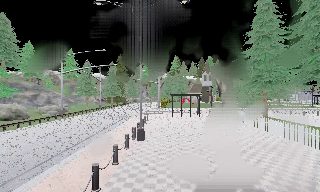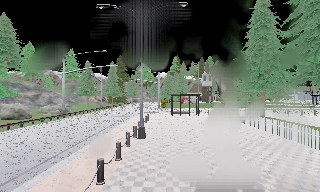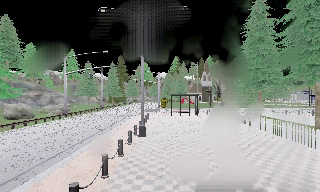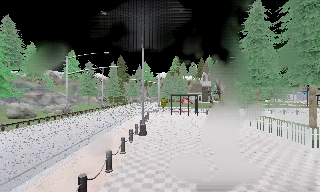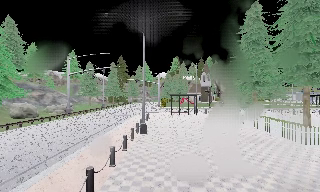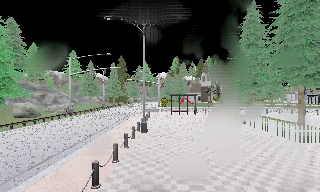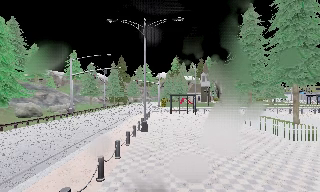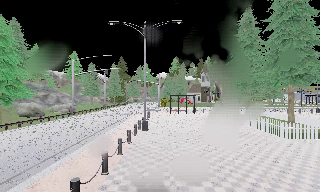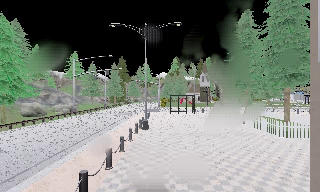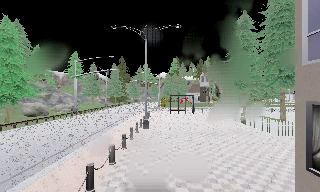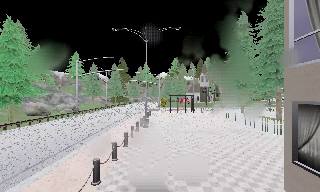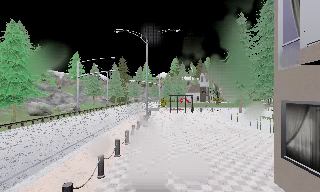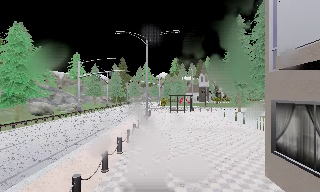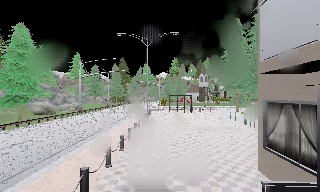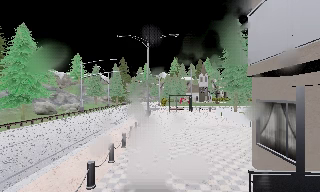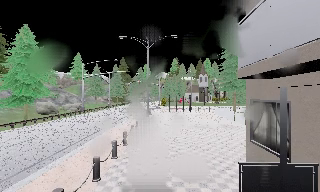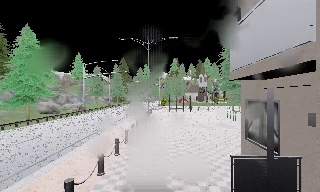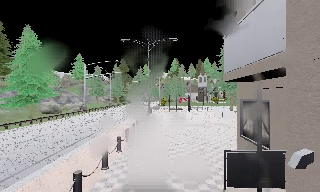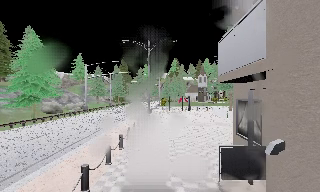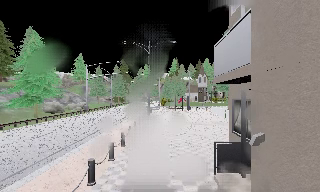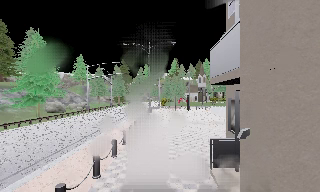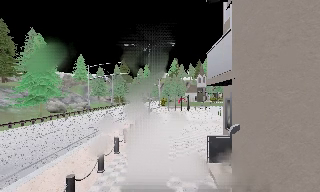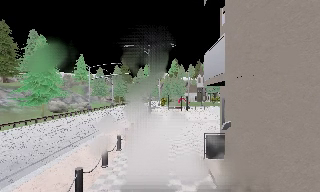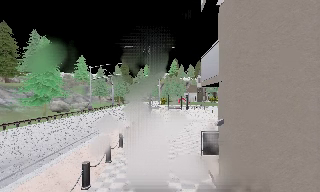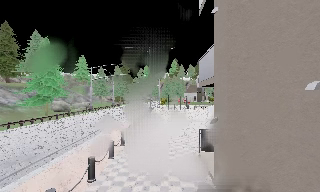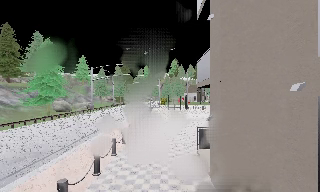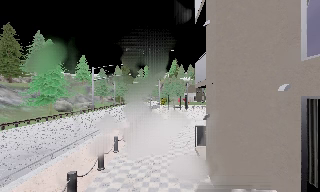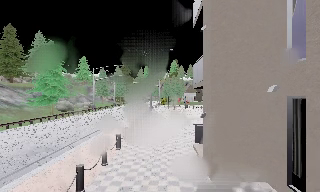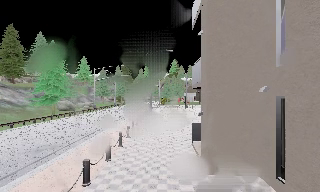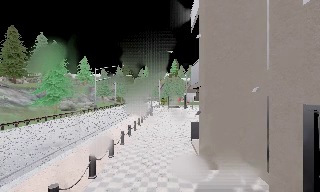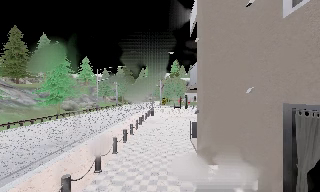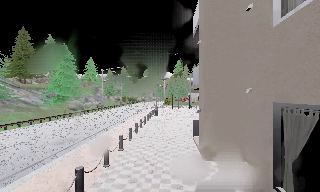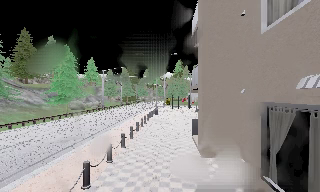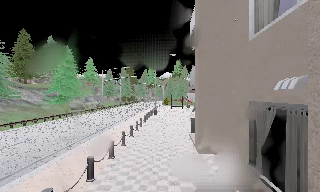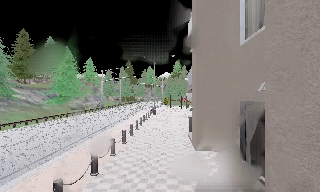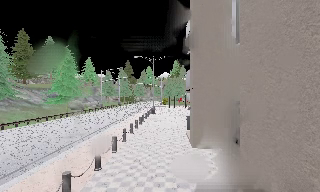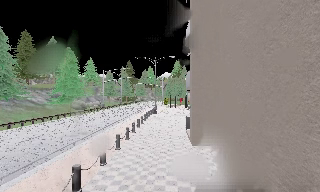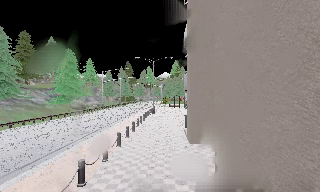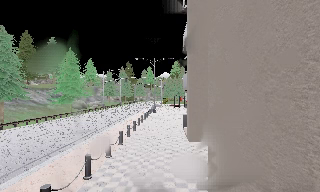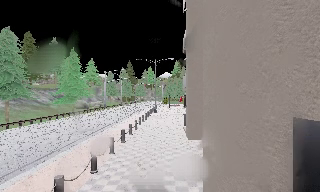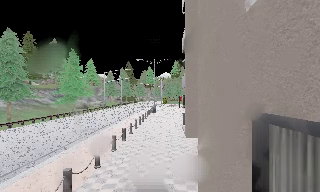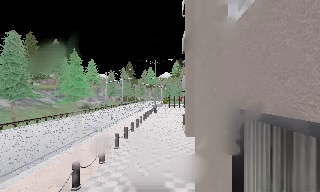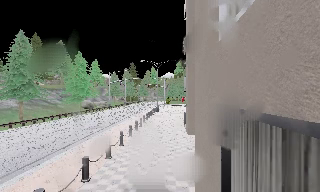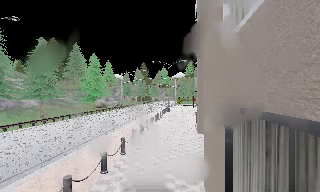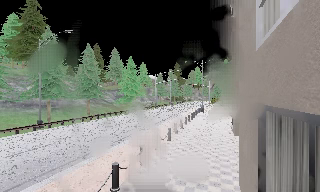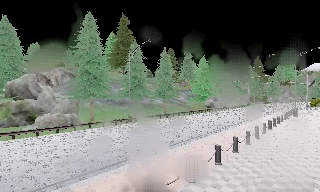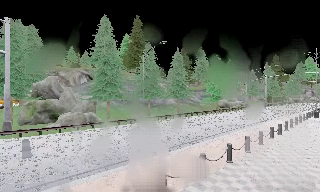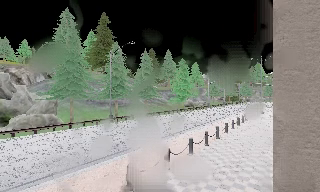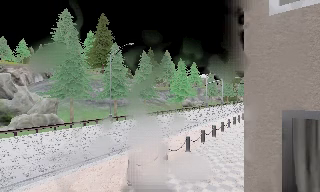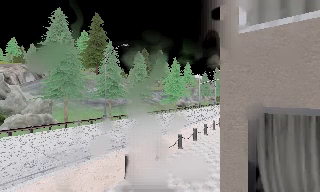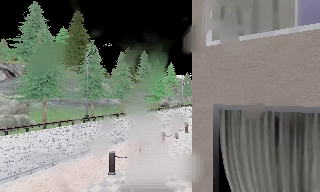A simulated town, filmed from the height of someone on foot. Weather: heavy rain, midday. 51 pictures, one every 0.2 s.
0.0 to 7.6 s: The camera travels backward, about 14 m, so what stands in front gets smaller.
7.6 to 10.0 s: The camera pans to its left, which is counterclockwise from overhead, by about 25 degrees. It travels backward, about 4.5 m, so what stands in front gets smaller.
The film runs backward here.
